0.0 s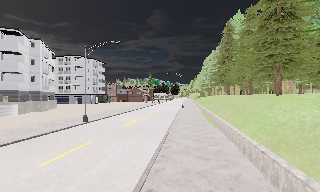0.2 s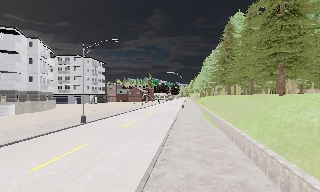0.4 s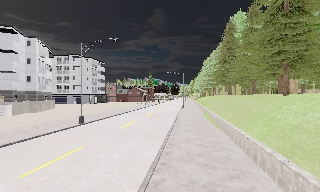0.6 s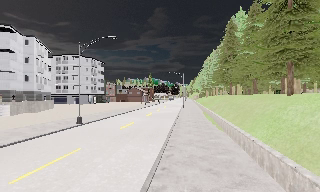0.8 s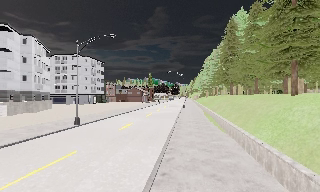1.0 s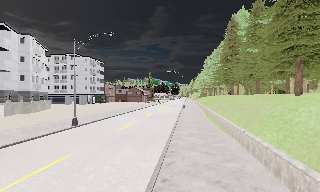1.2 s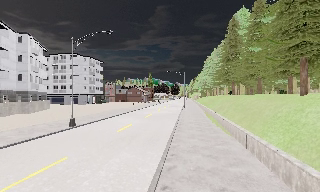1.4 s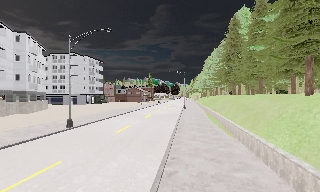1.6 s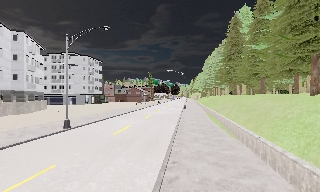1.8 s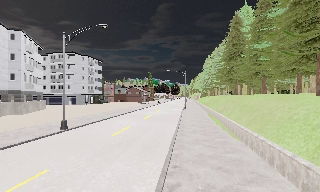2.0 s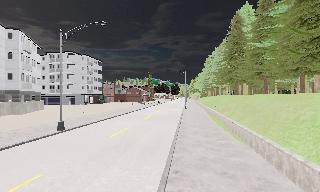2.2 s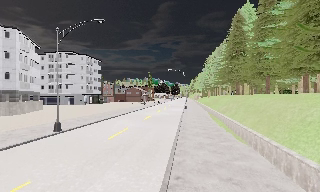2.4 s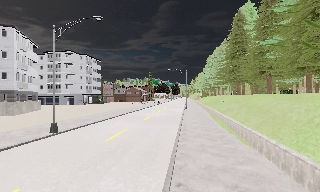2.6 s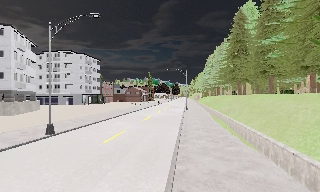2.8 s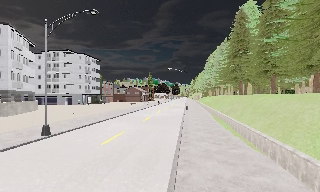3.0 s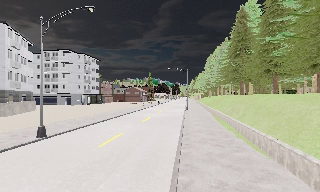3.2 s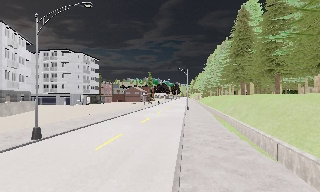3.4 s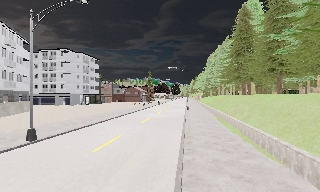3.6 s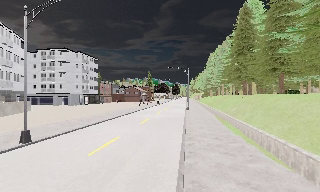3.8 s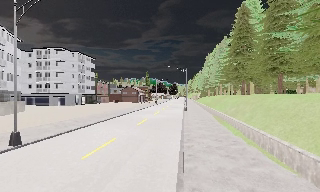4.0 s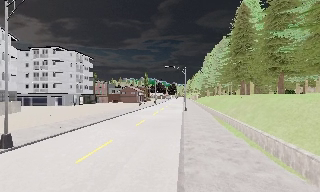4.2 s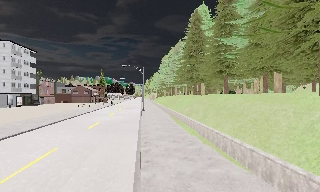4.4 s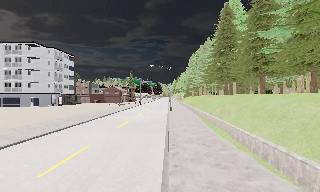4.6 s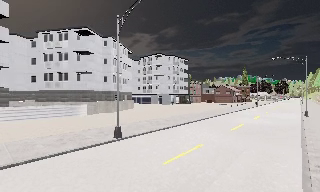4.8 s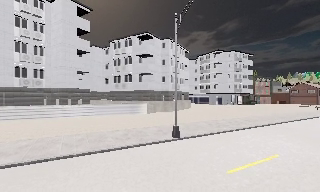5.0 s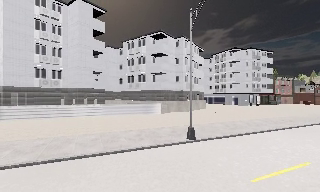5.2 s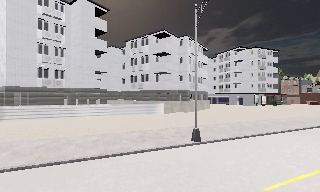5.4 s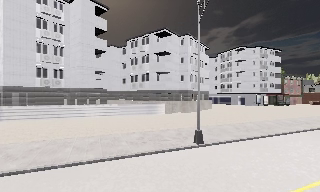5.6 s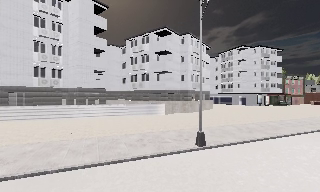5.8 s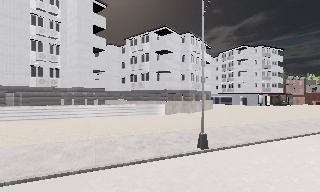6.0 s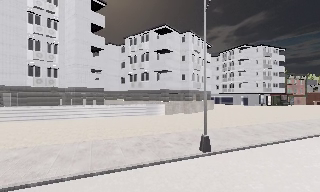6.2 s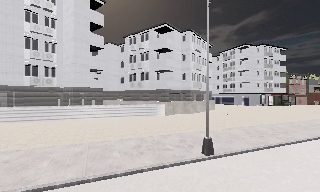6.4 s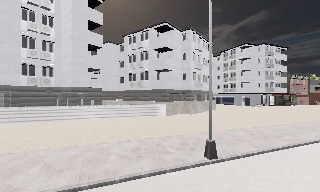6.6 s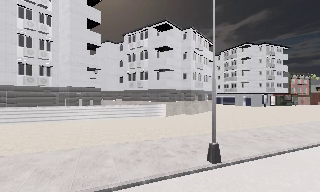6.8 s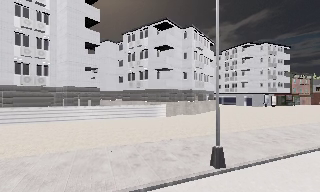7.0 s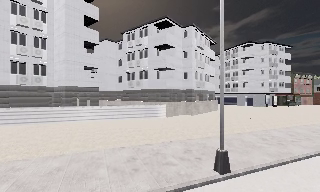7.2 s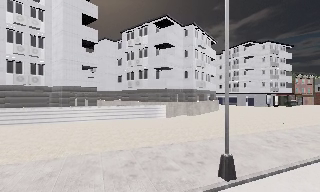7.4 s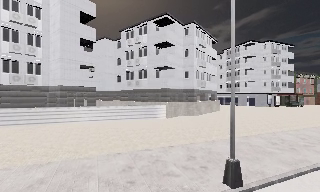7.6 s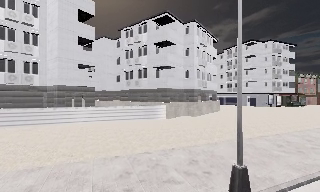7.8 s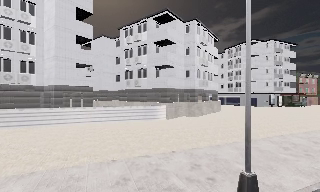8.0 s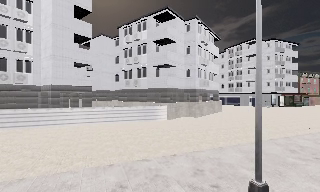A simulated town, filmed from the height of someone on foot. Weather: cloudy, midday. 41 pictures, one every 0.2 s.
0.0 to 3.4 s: The camera travels forward, about 7 m, so what stands in front looms larger.
3.4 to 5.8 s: The camera pans to its left, which is counterclockwise from overhead, by about 60 degrees. It travels forward, about 4.5 m.
5.8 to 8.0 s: The camera travels forward, about 4.5 m, so what stands in front looms larger.
The film runs forward here.
